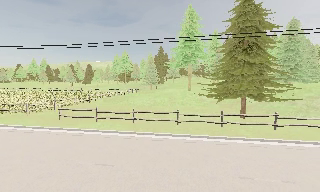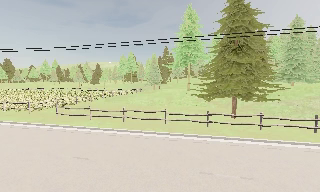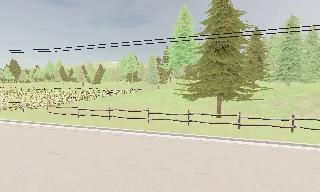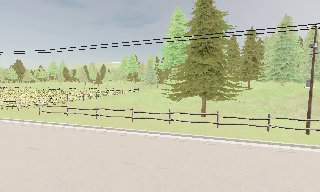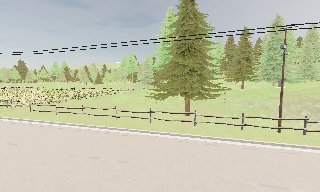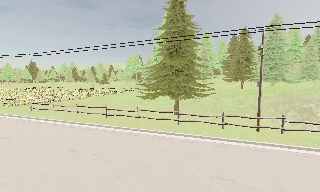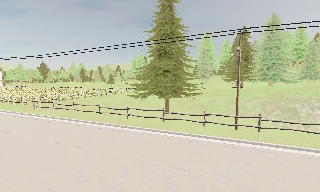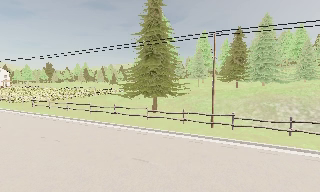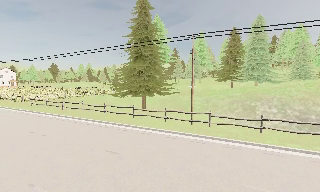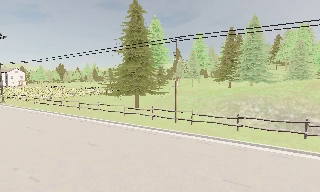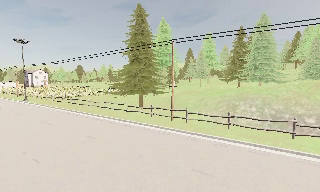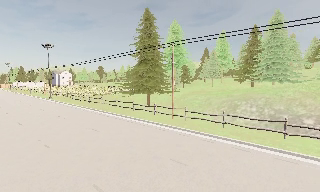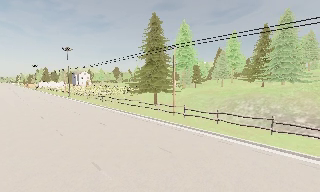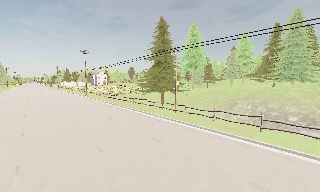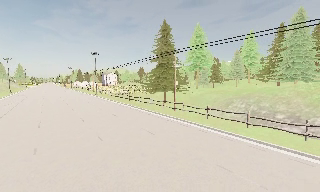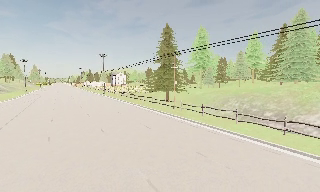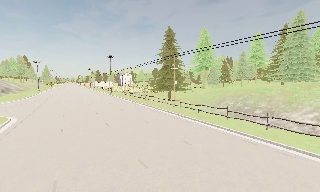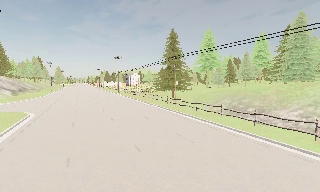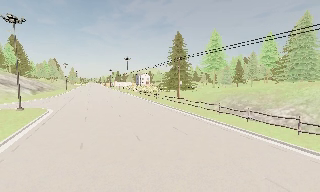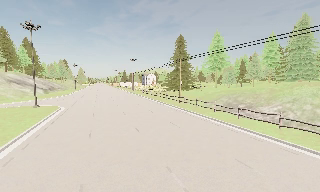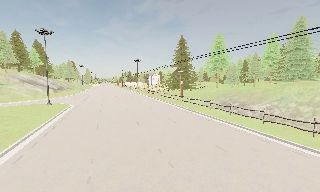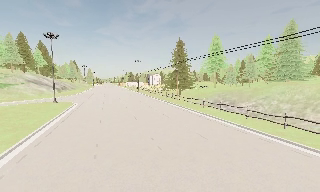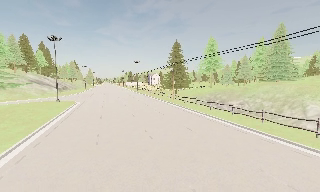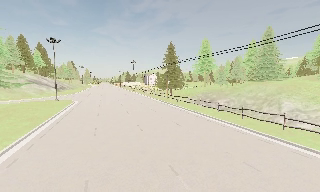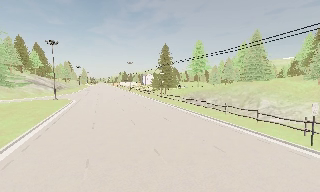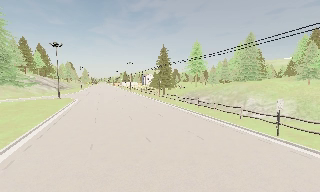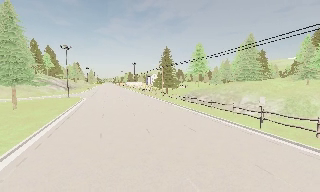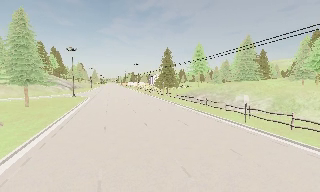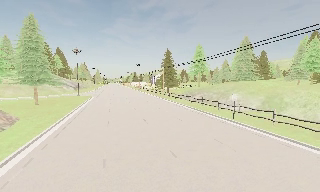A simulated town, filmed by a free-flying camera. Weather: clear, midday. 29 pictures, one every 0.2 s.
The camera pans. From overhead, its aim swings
counterclockwise.
0.0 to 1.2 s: The camera pans to its left, which is counterclockwise from overhead, by about 15 degrees. It travels to its right, about 12 m, so close, fixed things drift to the left.
1.2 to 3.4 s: The camera pans to its left, which is counterclockwise from overhead, by about 40 degrees. It travels to its right and backward, about 20 m.
3.4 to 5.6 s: The camera pans to its left, which is counterclockwise from overhead, by about 10 degrees. It travels backward, about 20 m, so what stands in front gets smaller.
The film runs backward here.
